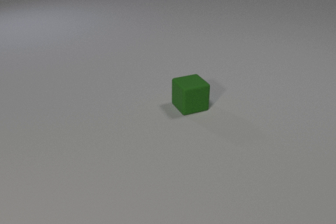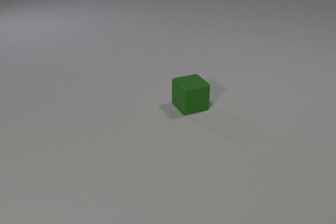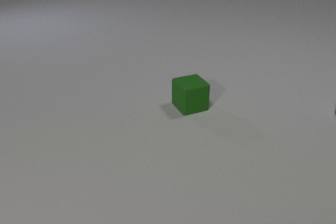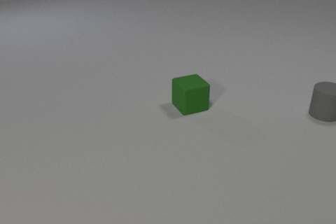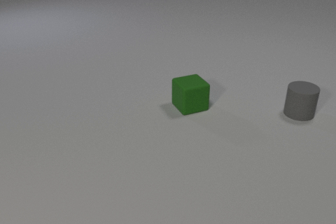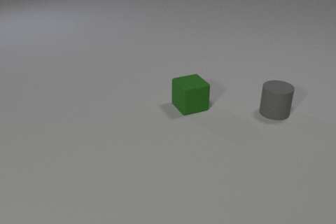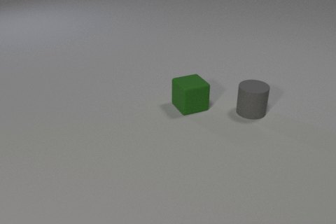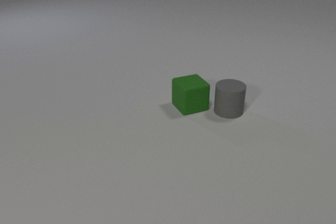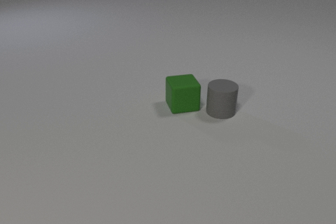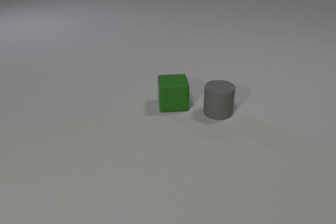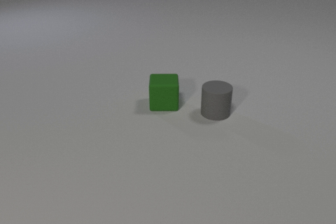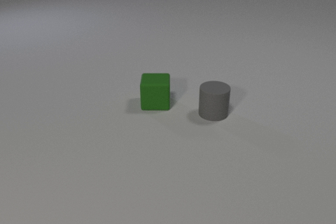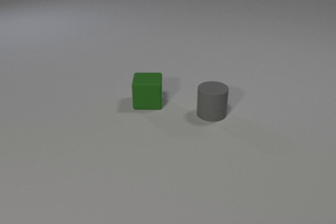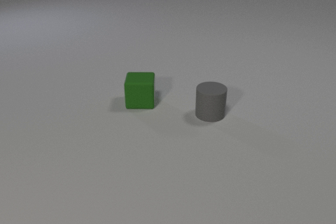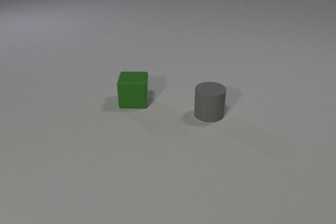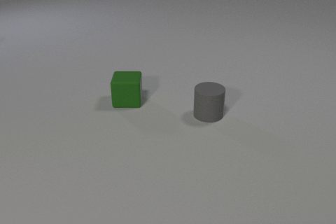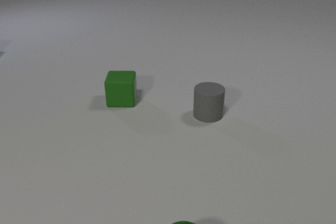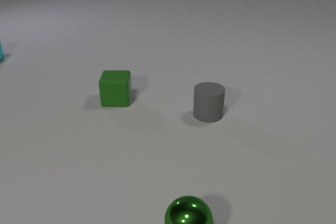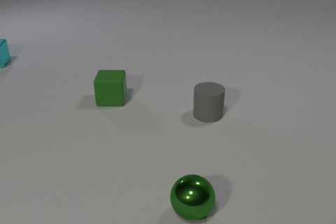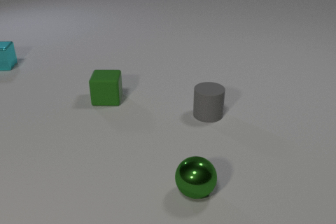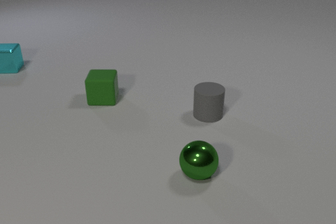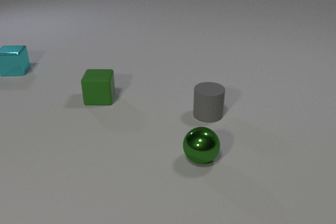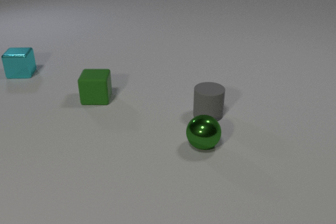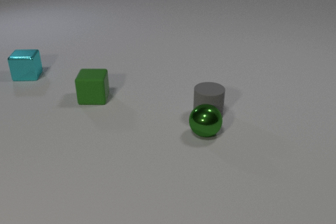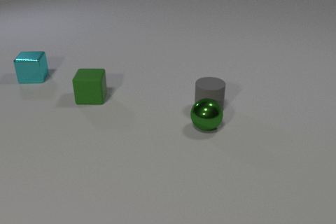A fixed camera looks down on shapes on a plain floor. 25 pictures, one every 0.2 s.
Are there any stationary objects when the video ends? no.
How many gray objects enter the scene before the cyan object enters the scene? 1.
What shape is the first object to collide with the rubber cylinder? cube.
0.0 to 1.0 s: The gray rubber cylinder comes in at the right edge, slides to the left.
1.0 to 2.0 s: The gray rubber cylinder slides to the left. The green rubber cube slides to the left, spins clockwise seen from above by about 15 degrees, its near face sliding to the left. The gray rubber cylinder and the green rubber cube collide.
2.0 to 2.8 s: The gray rubber cylinder slides to the left. The green rubber cube slides to the left.
2.8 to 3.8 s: The green rubber cube slides to the left. The cyan metal cube comes in at the left edge, slides toward the camera and to the right. The green metal sphere comes in at the bottom edge, rolls away from the camera.
3.8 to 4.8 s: The gray rubber cylinder slides away from the camera. The green rubber cube slides to the left. The cyan metal cube slides toward the camera and to the right. The green metal sphere rolls away from the camera. The gray rubber cylinder and the green metal sphere collide.
